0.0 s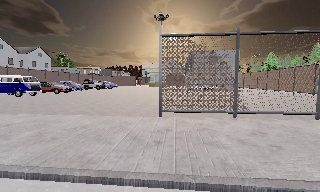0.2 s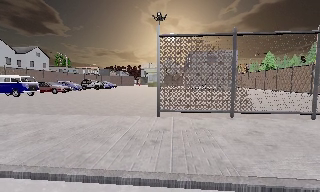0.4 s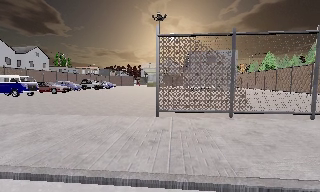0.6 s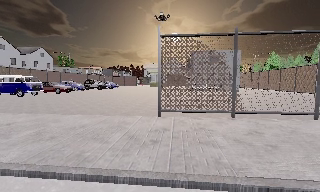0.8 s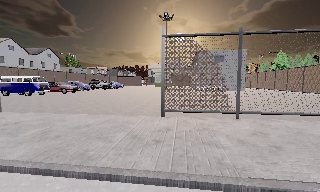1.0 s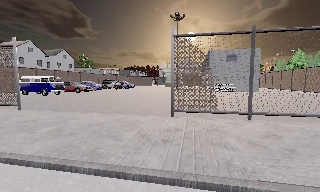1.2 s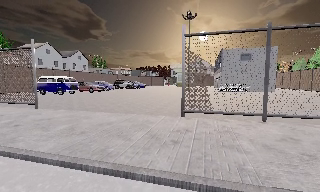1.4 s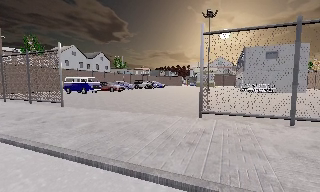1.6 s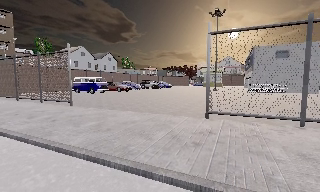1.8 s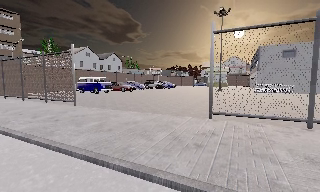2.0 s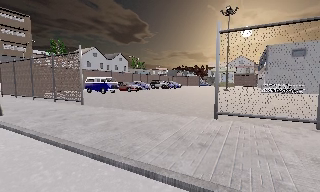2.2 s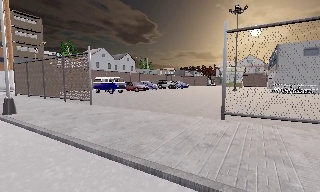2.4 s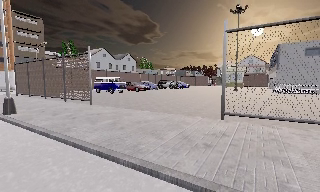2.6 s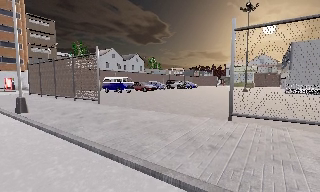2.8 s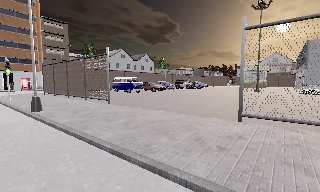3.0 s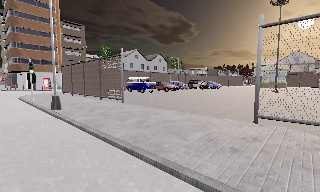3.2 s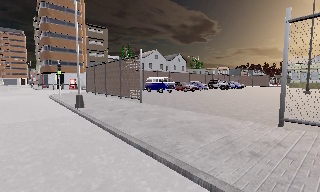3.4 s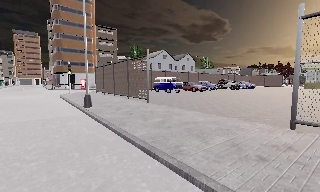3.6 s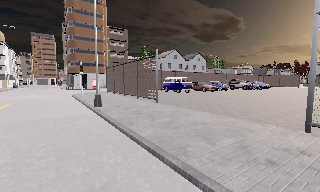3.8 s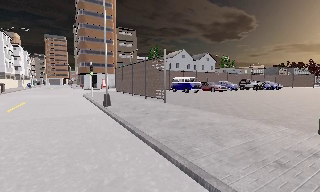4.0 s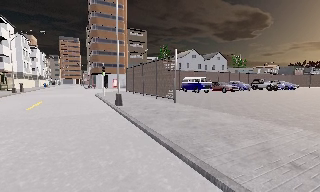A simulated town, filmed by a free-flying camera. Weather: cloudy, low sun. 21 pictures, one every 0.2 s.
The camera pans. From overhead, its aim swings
counterclockwise.
The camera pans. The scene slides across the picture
to the right.
0.0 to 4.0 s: The camera swings to its left by about 55 degrees, and the scene slides to the right. It travels to its right, about 1 m.
The film runs backward here.
